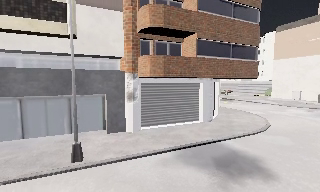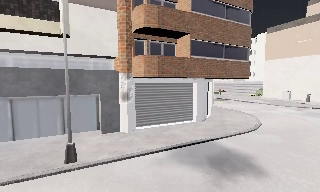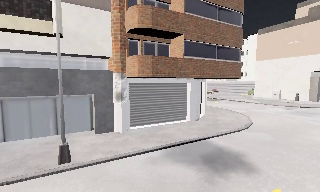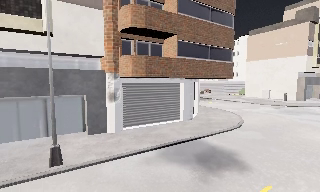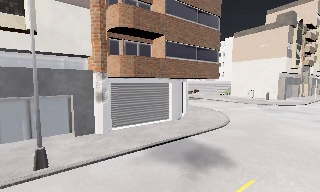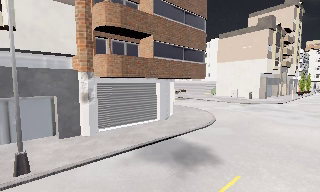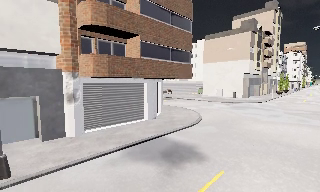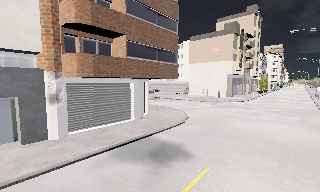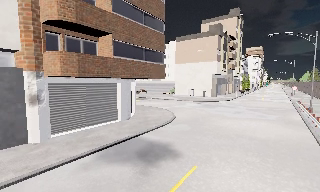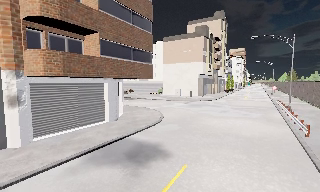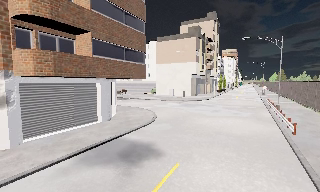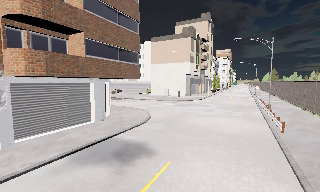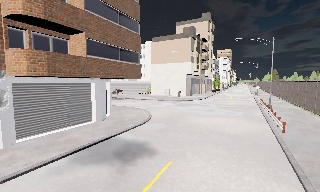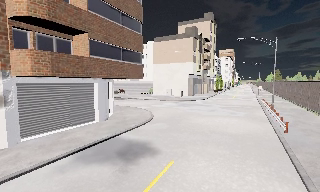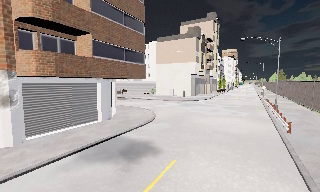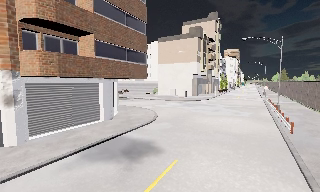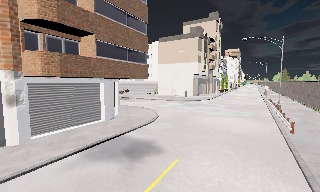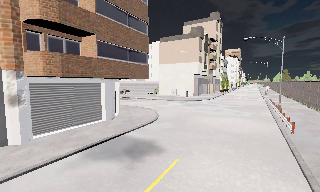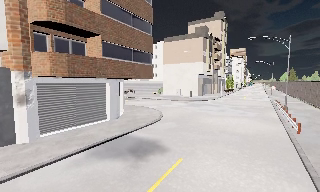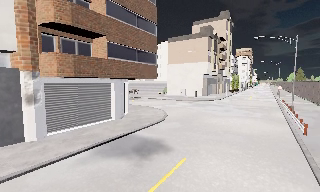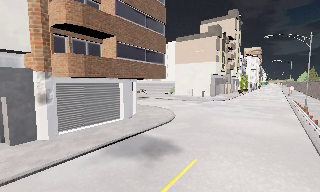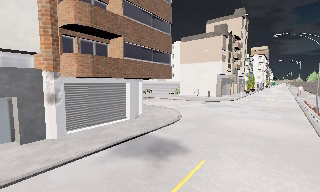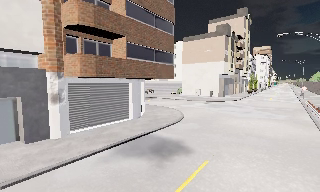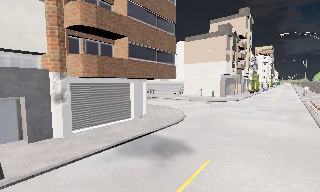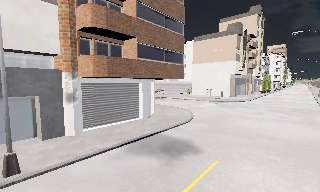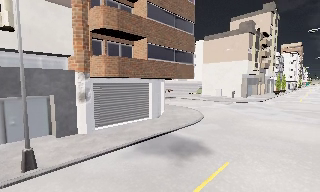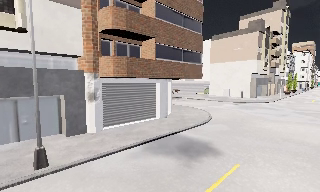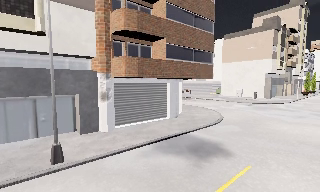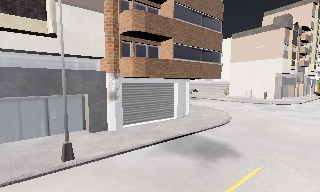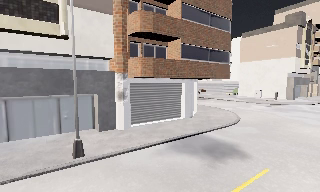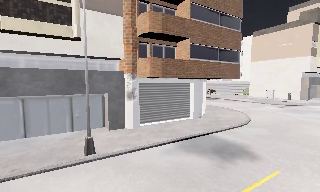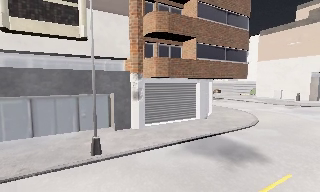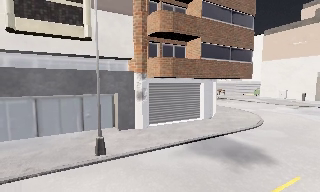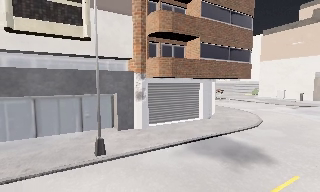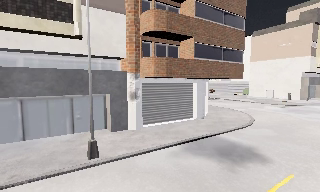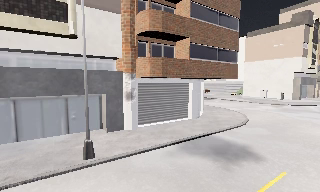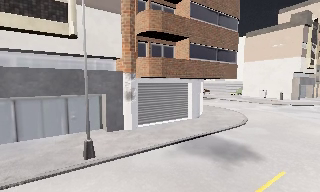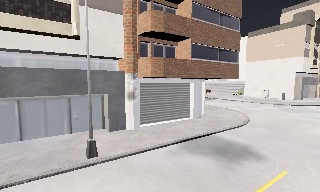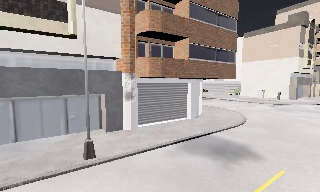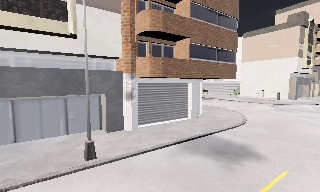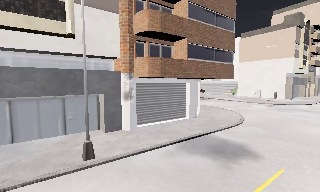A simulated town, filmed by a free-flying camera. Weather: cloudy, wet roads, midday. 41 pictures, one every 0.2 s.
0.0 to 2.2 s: The camera swings to its right by about 40 degrees, and the scene slides to the left. It travels backward, about 0.5 m.
2.2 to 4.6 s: The camera swings to its left by about 10 degrees, and the scene slides to the right.
4.6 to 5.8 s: The scene slides to the right, as the camera pans about 20 degrees to its left.
5.8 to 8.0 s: The camera travels to its left, about 0.5 m, so close, fixed things drift to the right.
The film runs backward here.
